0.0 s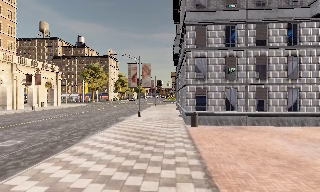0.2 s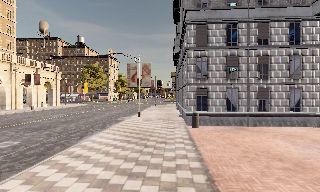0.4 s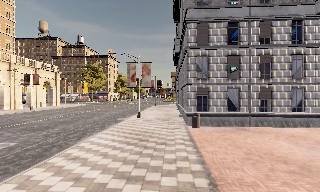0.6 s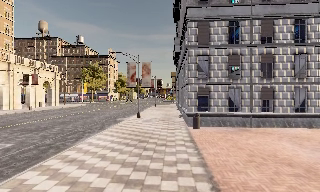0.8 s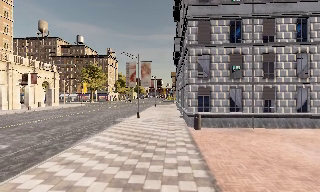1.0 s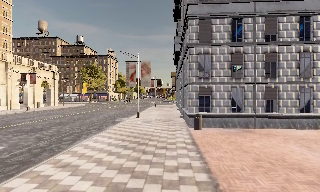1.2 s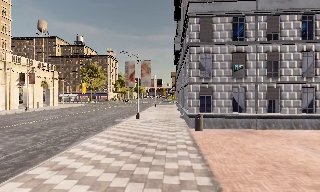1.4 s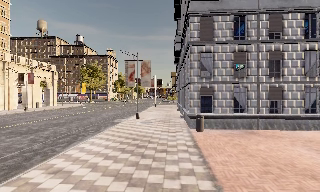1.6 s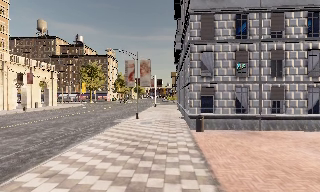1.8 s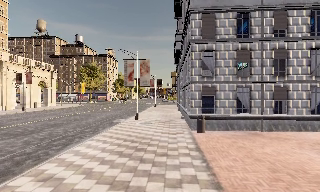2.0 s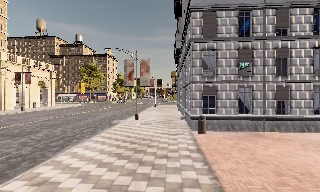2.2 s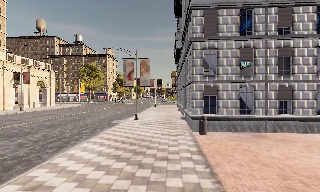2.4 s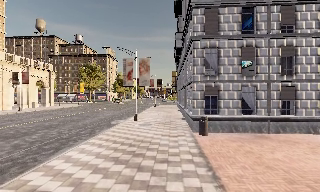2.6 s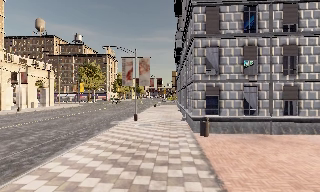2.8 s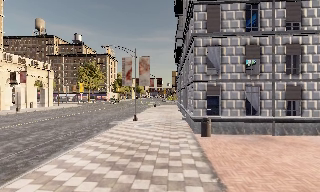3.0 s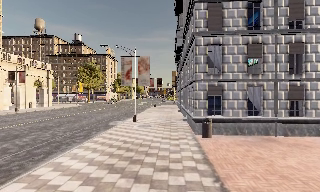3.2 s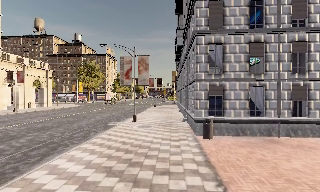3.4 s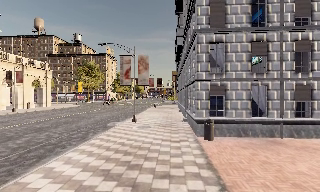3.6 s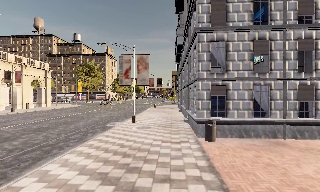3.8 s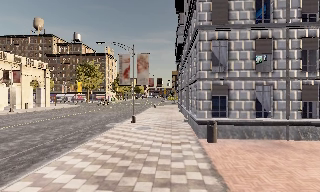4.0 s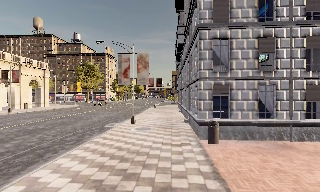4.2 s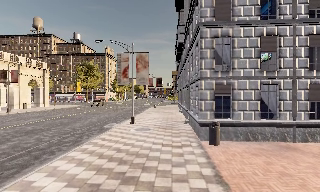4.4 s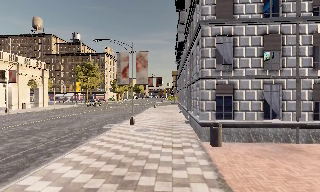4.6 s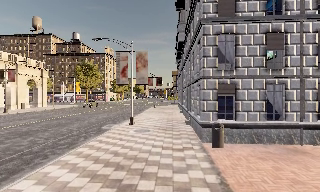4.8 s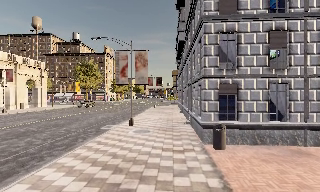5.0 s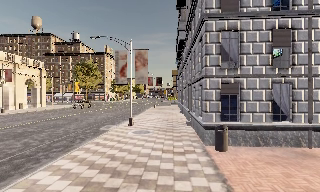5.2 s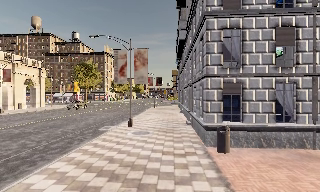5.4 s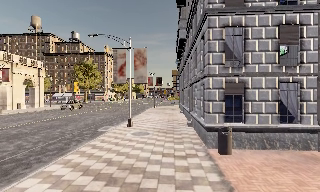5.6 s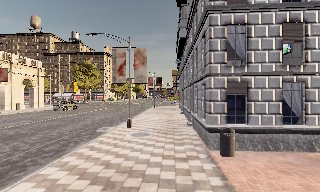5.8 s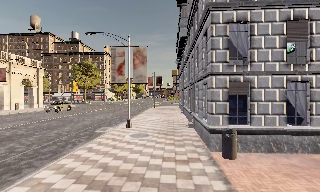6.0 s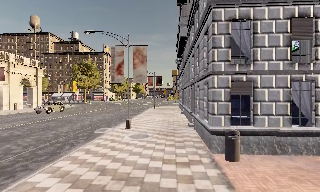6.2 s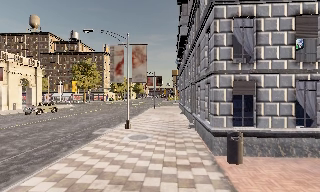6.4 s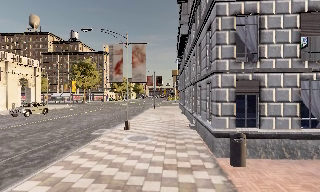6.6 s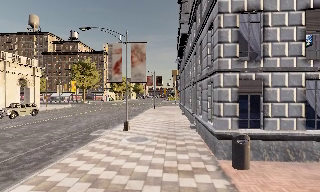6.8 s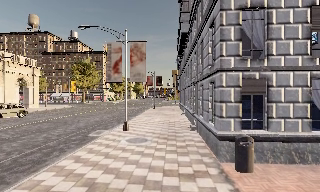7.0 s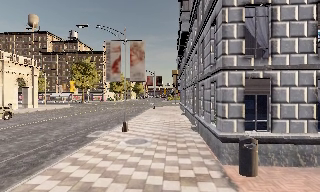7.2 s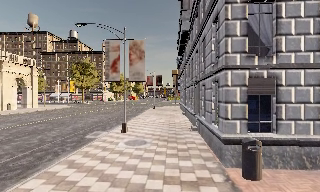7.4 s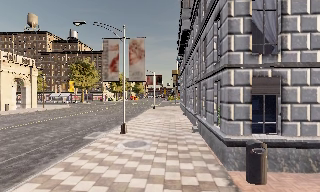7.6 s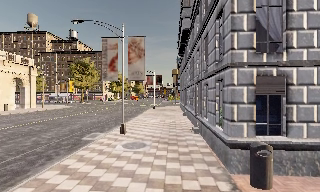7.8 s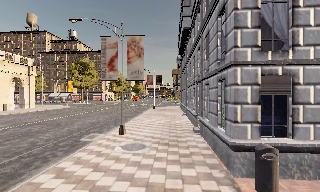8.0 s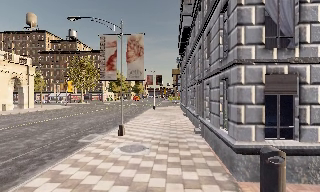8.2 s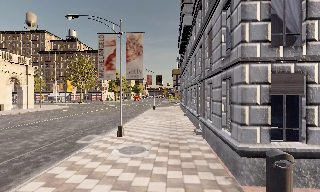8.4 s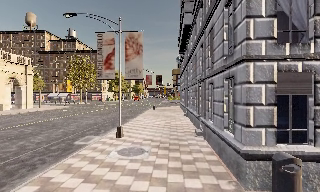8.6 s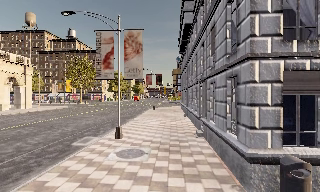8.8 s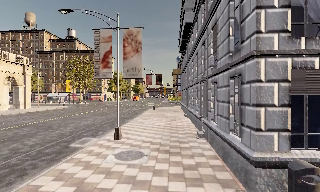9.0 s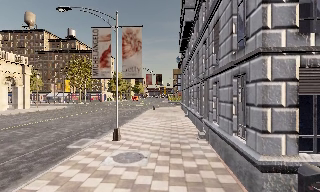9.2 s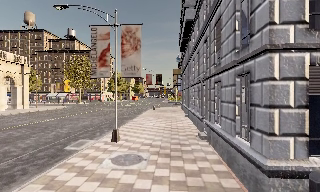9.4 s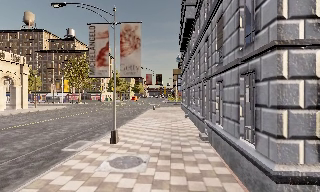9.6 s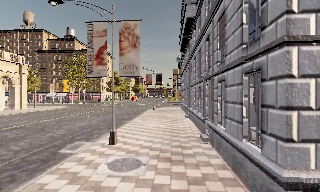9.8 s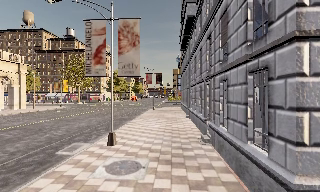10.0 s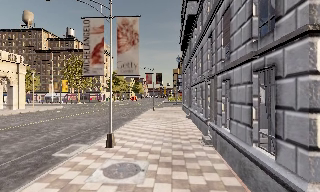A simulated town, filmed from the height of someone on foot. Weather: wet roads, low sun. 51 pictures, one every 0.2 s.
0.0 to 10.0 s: The camera travels forward, about 11 m, so what stands in front looms larger.
The film runs forward here.
